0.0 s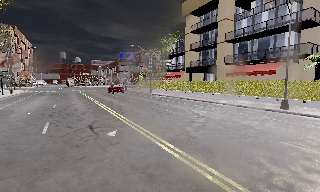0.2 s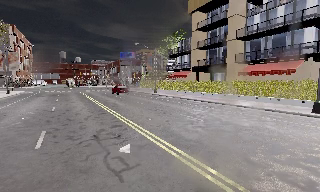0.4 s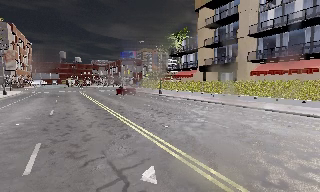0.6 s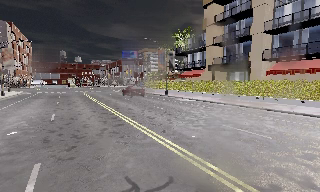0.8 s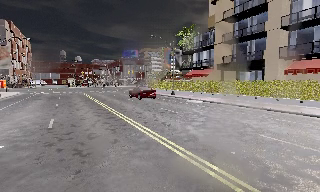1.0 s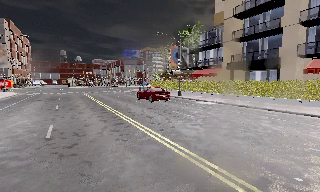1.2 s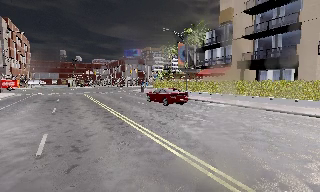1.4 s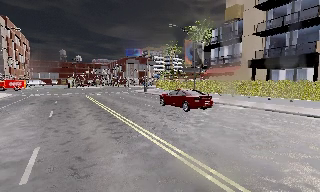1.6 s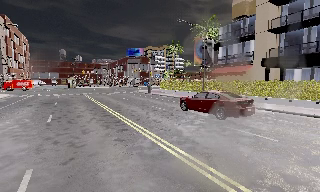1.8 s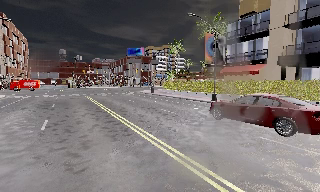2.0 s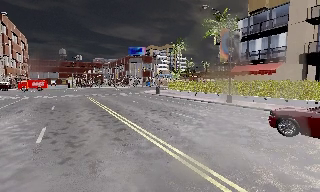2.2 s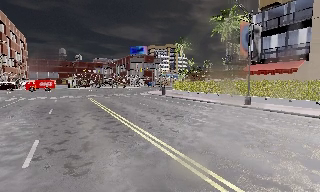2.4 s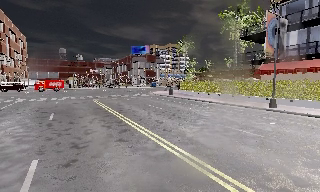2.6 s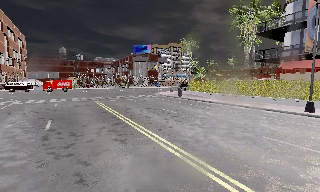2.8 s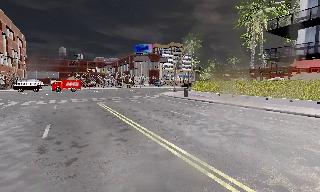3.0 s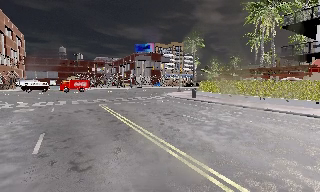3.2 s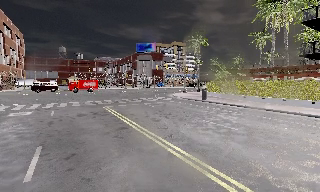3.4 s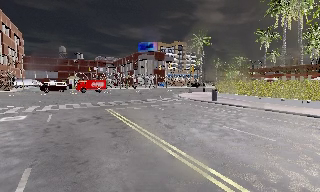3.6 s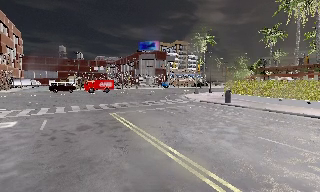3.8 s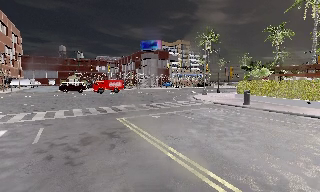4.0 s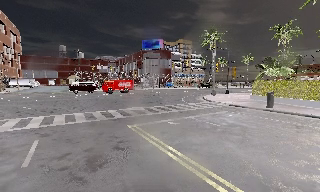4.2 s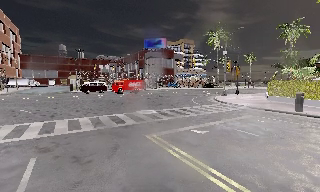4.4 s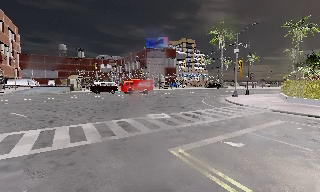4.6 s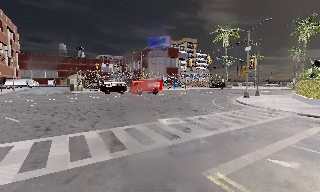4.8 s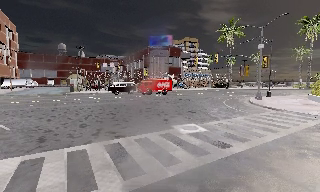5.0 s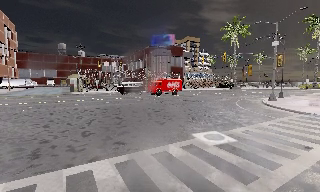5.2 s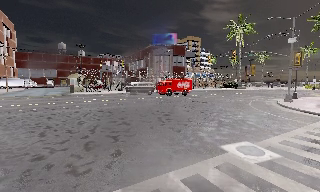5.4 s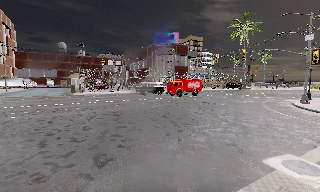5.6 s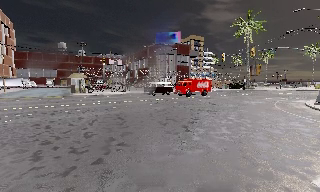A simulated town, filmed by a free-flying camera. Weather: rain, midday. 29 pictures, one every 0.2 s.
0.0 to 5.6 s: The camera travels forward and to its left, about 45 m, so what stands in front looms larger.
The film runs backward here.
